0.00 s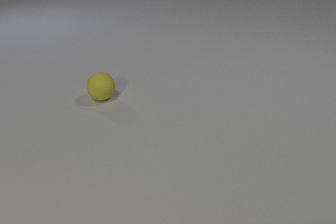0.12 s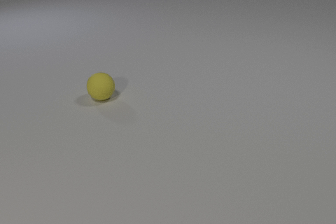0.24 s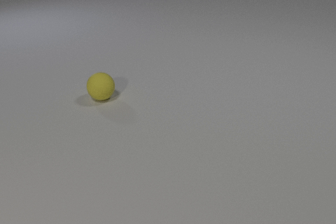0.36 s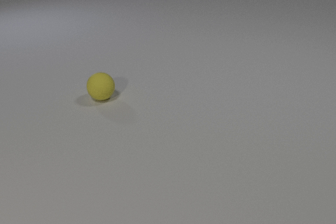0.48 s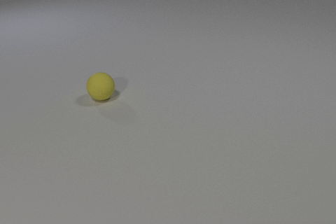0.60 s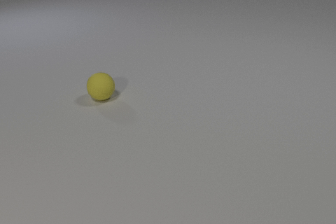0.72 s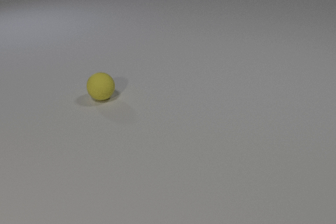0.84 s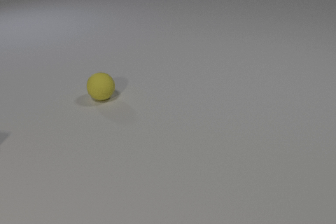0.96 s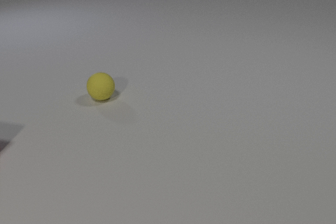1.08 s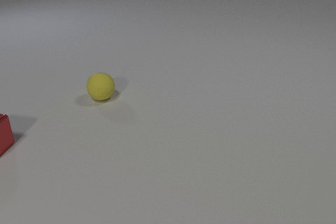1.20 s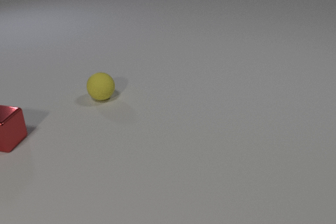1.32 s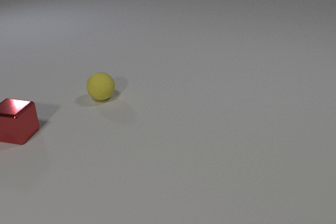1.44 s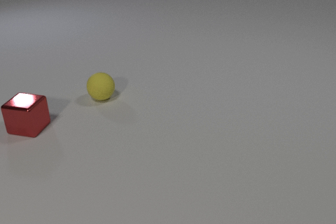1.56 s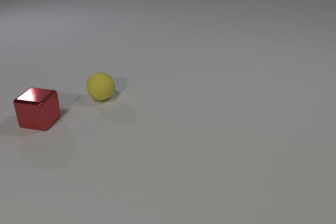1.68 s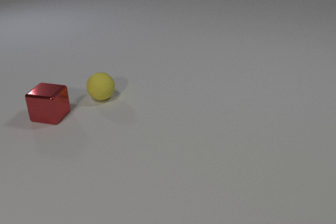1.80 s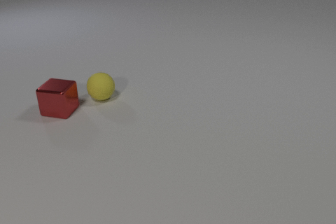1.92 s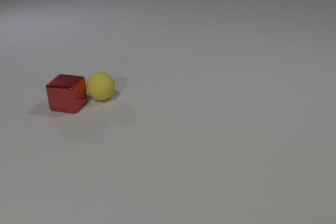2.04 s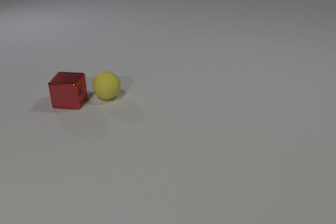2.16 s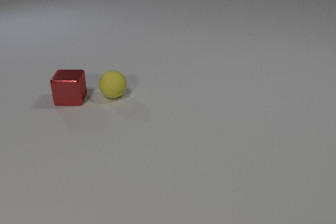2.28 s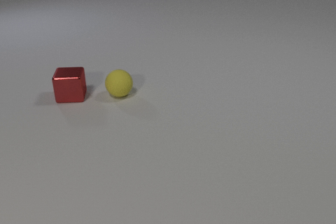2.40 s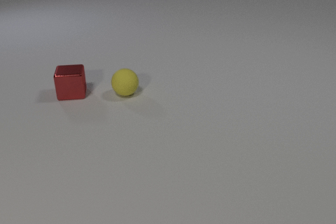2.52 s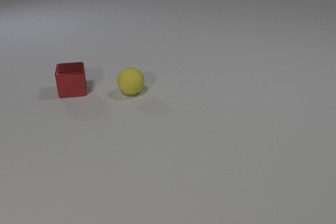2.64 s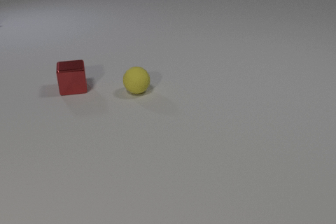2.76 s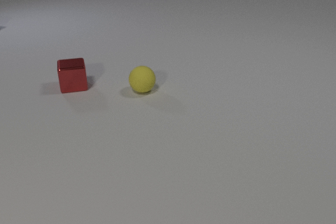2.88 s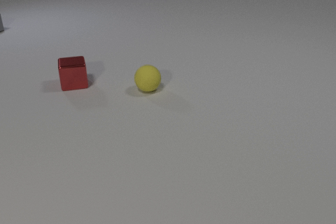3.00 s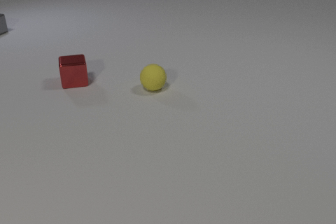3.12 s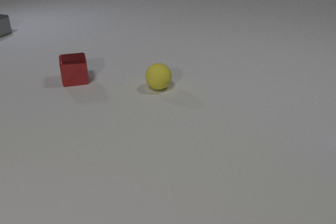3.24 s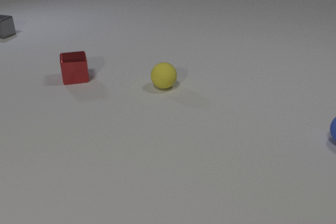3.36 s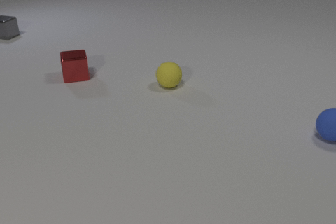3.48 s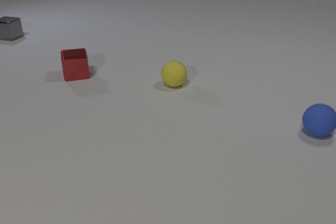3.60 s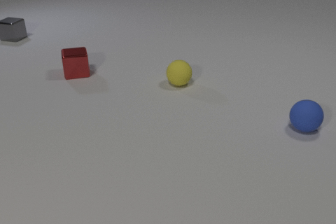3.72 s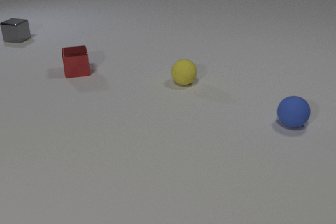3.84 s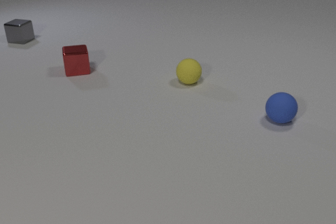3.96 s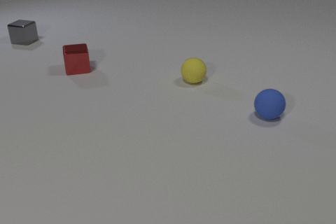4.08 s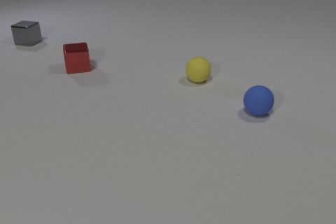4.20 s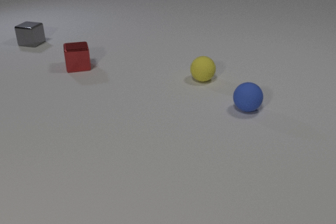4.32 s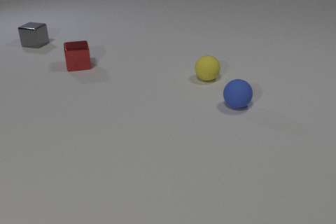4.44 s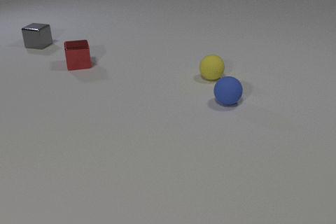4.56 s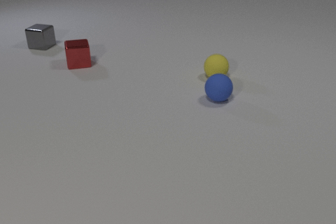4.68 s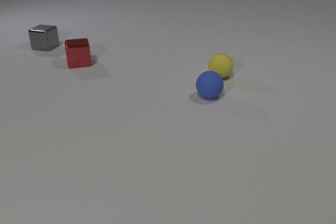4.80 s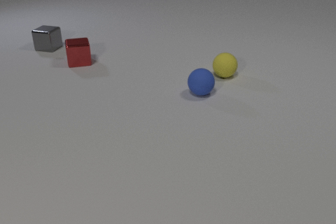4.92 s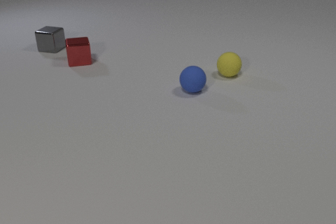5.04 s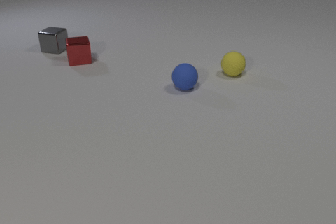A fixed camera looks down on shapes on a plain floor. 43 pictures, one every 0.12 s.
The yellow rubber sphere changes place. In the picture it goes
to the right.
The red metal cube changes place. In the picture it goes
away from the camera.
0.00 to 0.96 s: Next to nothing moves.
0.96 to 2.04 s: The red metal cube slides to the right and away from the camera. The yellow rubber sphere rolls to the right. The red metal cube and the yellow rubber sphere collide.
2.04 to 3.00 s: The red metal cube slides away from the camera, spins counterclockwise seen from above by about 15 degrees, its near face sliding to the right. The yellow rubber sphere rolls to the right. The gray metal cube comes in at the left edge, slides toward the camera and to the right.
3.00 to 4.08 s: The red metal cube slides away from the camera. The yellow rubber sphere rolls to the right and away from the camera. The gray metal cube slides toward the camera and to the right. The blue rubber sphere comes in at the right edge, rolls to the left.
4.08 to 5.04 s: The red metal cube slides away from the camera. The yellow rubber sphere rolls to the right and away from the camera. The gray metal cube slides toward the camera and to the right. The blue rubber sphere rolls to the left and away from the camera.
What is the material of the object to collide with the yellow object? metal.
How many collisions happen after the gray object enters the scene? 0.
What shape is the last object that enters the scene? sphere.
